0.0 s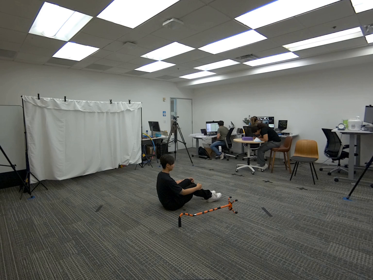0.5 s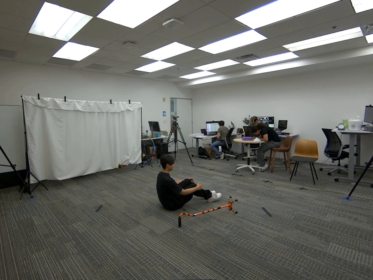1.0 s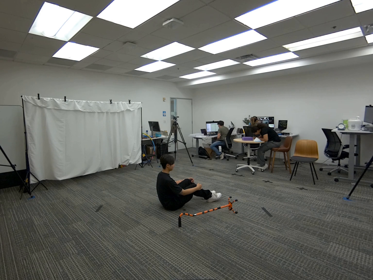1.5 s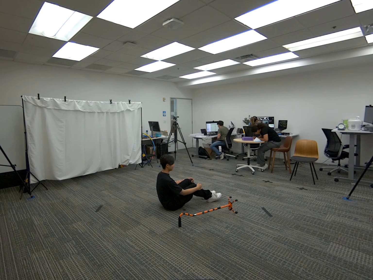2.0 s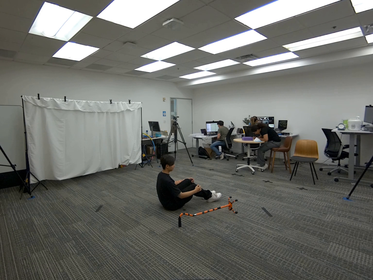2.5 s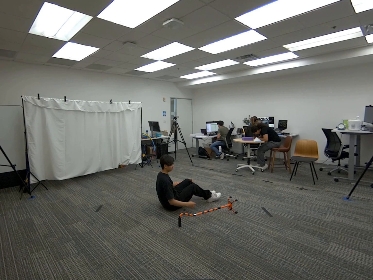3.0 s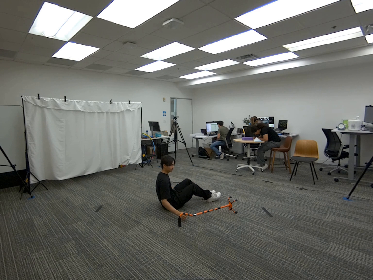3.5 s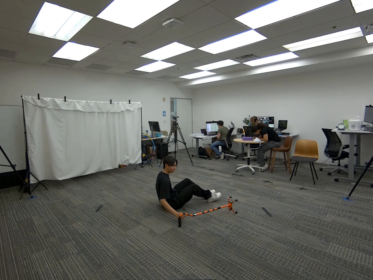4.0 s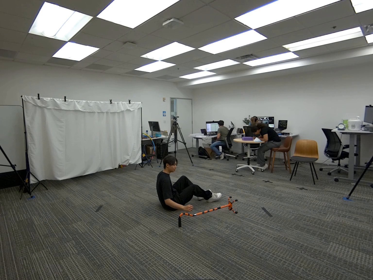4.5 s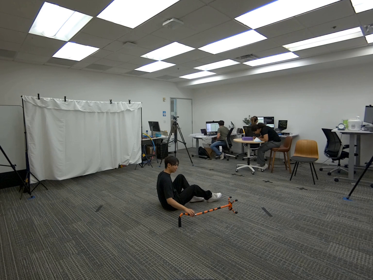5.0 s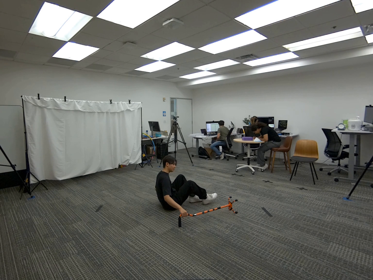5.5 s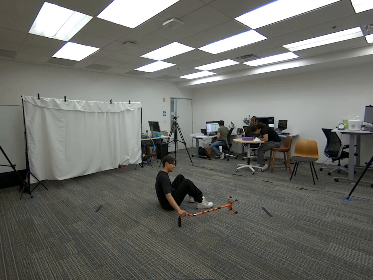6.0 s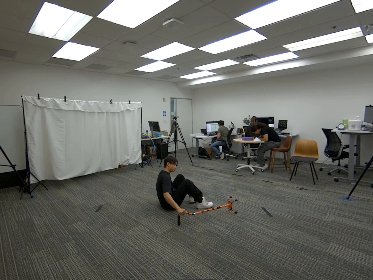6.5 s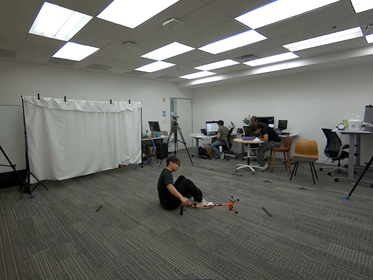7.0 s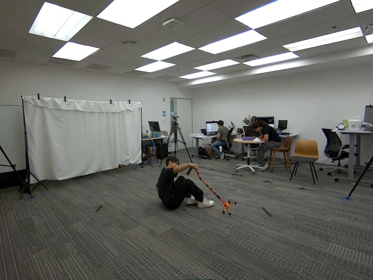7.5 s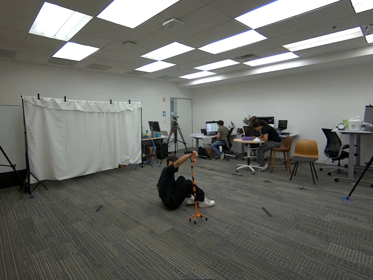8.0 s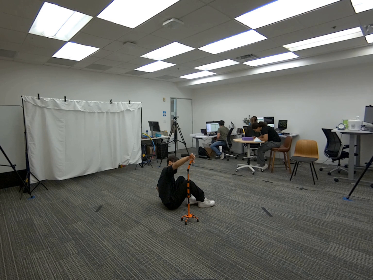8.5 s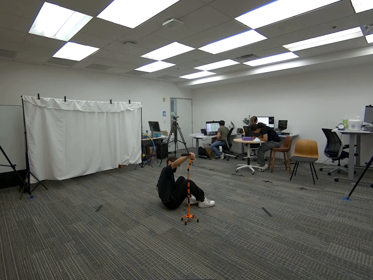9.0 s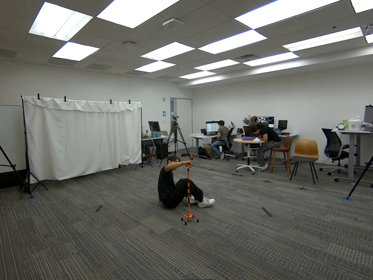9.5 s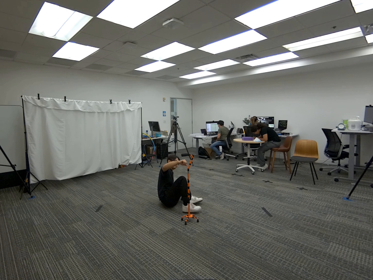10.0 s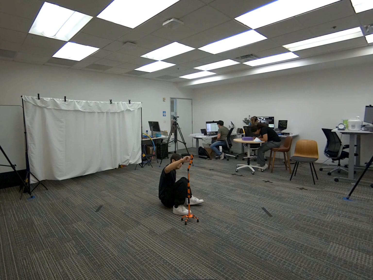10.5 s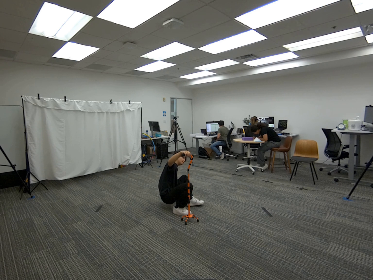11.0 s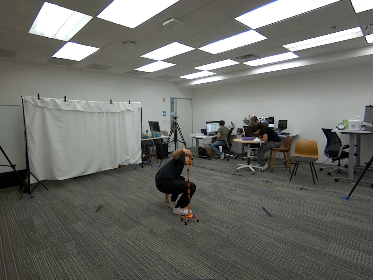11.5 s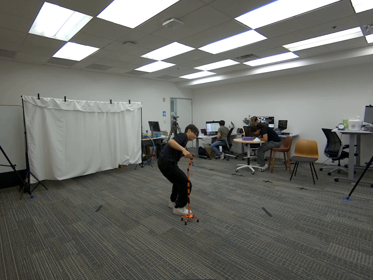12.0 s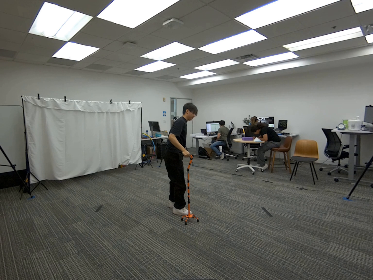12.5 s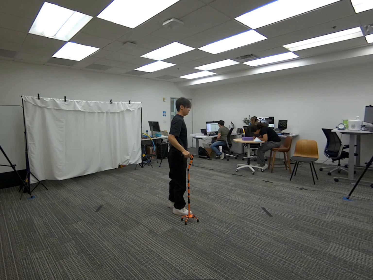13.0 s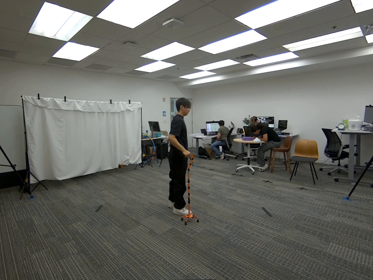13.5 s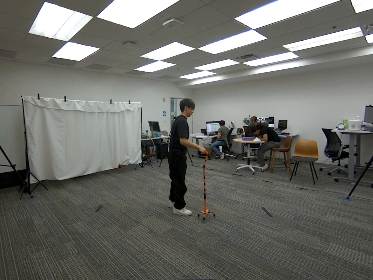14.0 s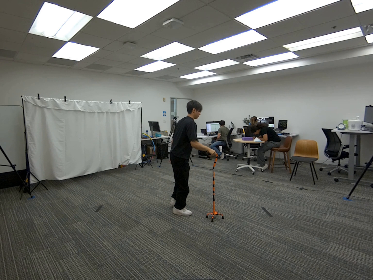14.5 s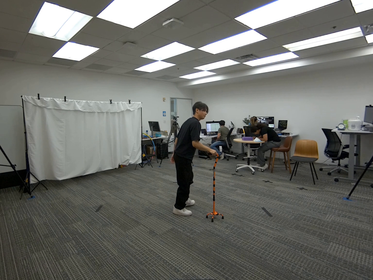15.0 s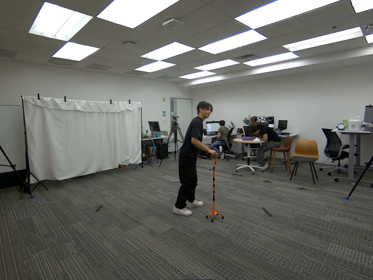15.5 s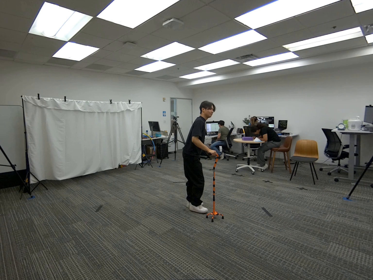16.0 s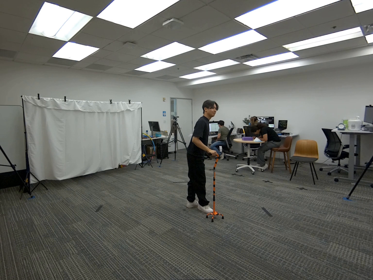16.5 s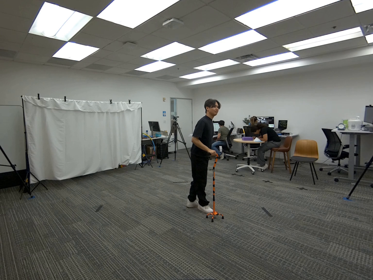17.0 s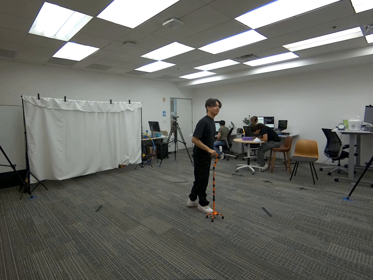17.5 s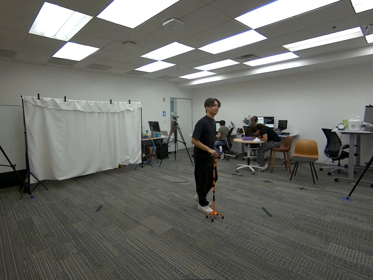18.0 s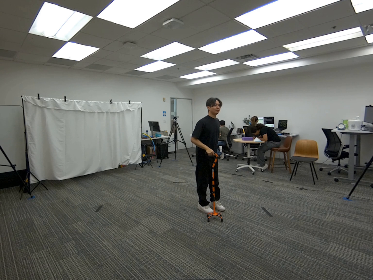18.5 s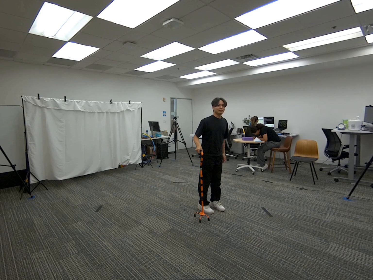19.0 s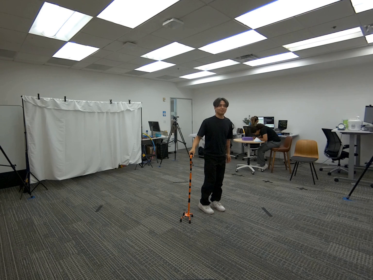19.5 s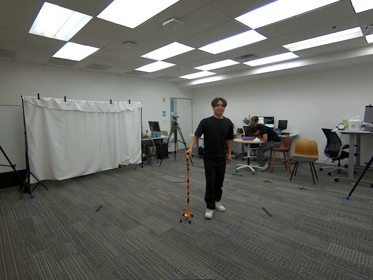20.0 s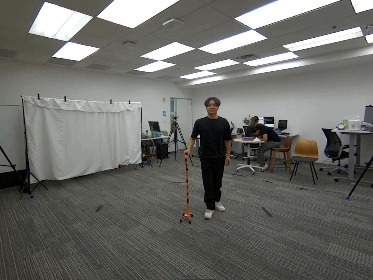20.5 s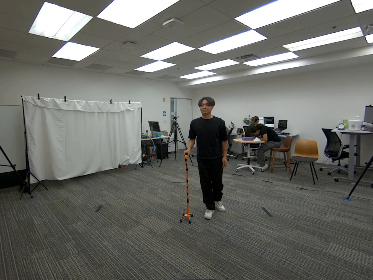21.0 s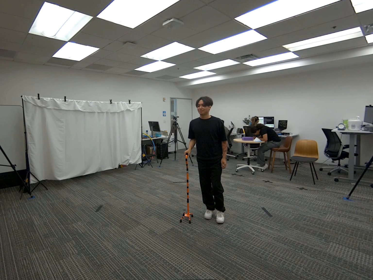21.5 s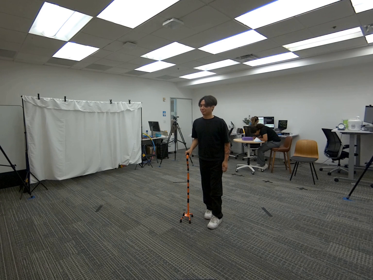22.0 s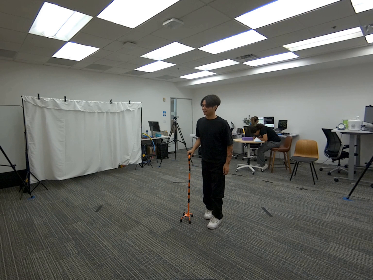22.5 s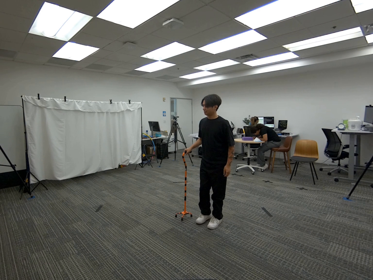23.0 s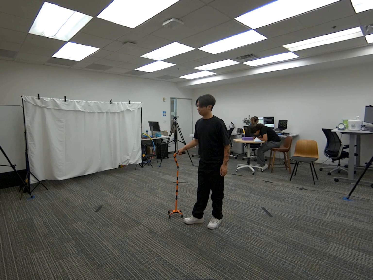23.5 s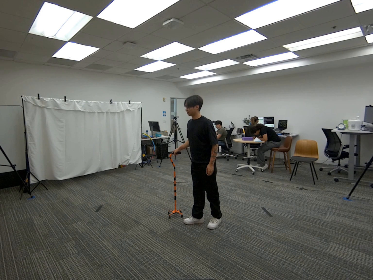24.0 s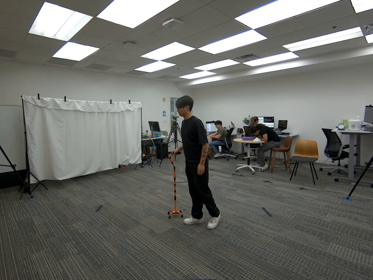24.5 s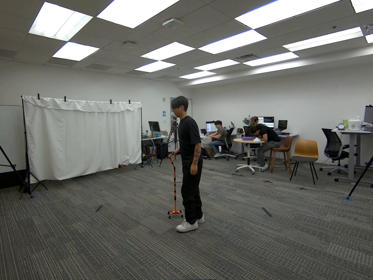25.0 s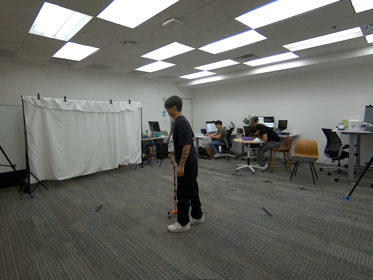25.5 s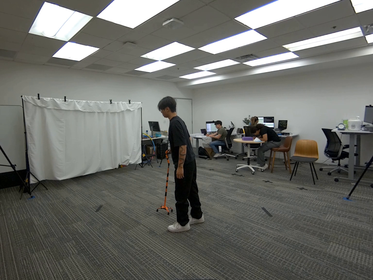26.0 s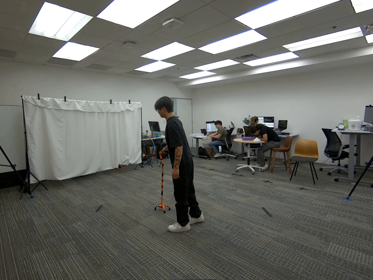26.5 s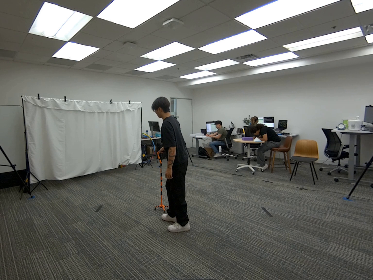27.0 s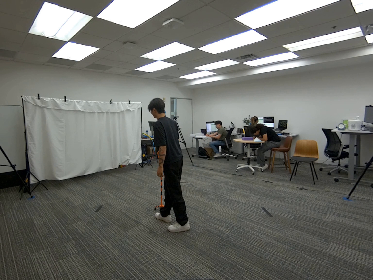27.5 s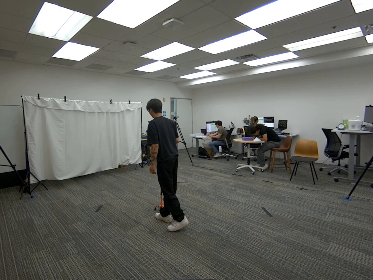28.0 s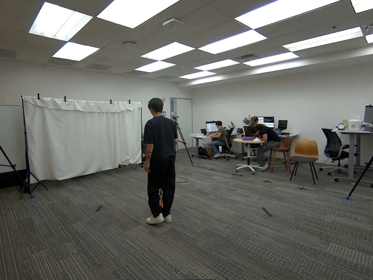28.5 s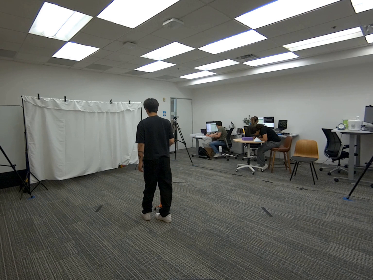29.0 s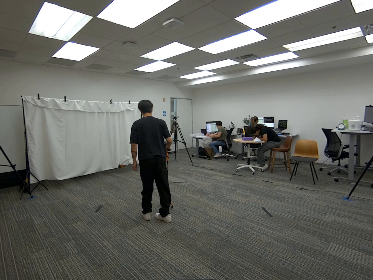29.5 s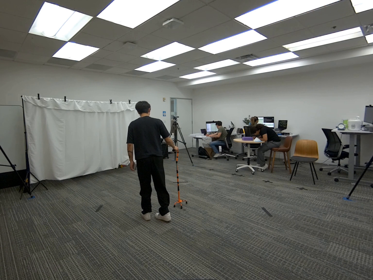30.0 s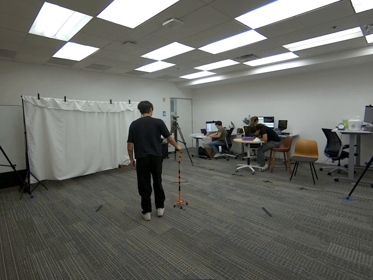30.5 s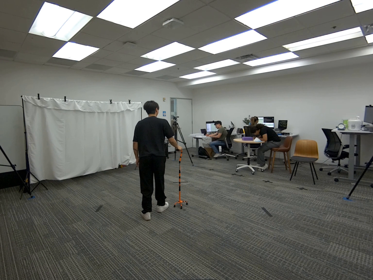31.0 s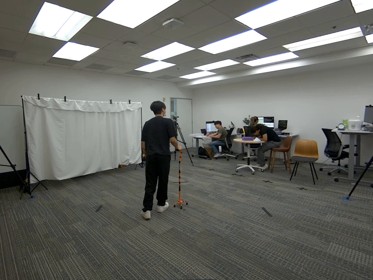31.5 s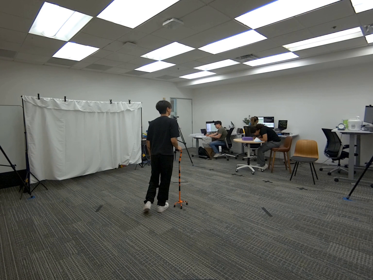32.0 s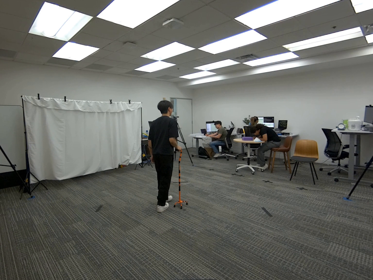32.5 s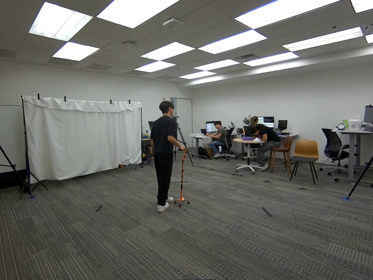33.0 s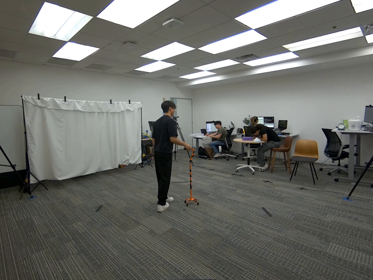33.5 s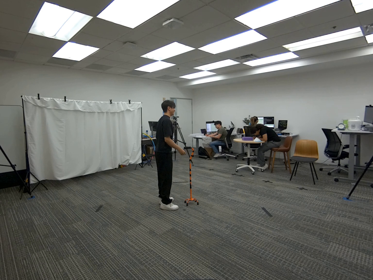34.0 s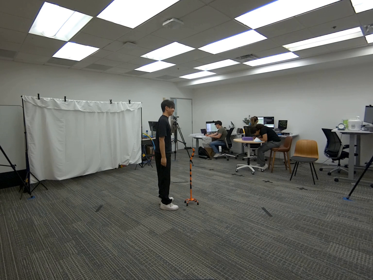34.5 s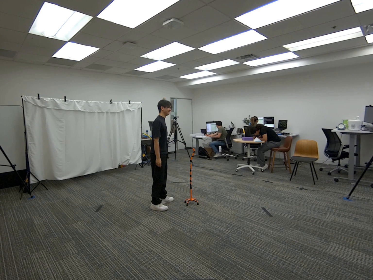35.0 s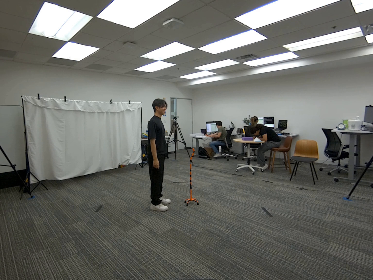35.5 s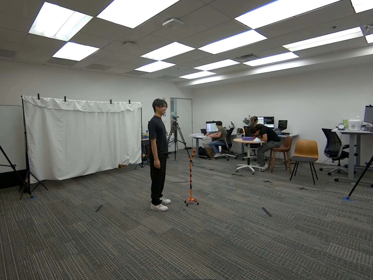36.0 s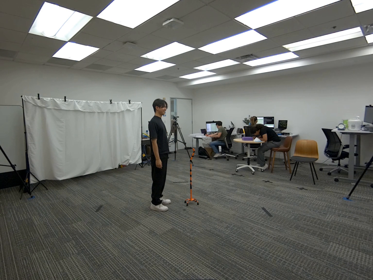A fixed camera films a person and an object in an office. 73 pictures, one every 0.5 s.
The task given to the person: Begin with sitting on the ground and pick up the cane and place it on the ground so that it is up right. Use the cane as support as you stand up. Take a few steps until the end of the sequence. Let go of the cane when complete.
